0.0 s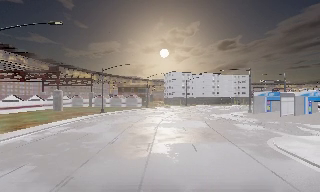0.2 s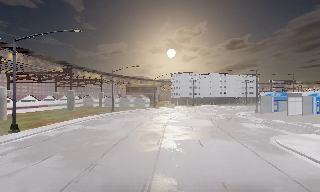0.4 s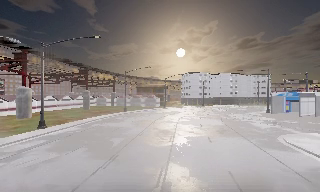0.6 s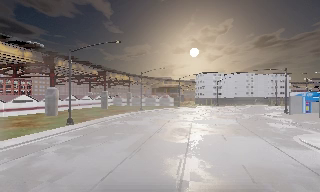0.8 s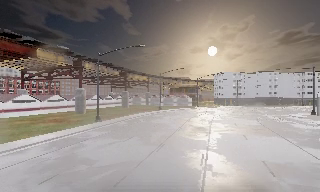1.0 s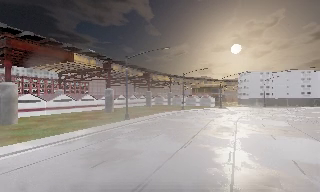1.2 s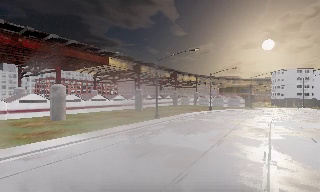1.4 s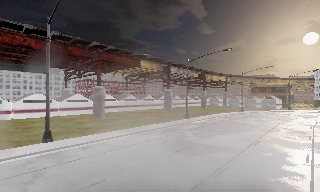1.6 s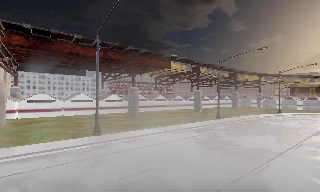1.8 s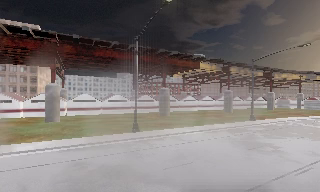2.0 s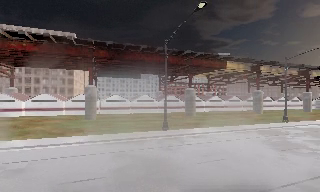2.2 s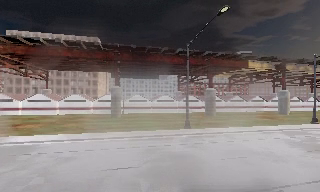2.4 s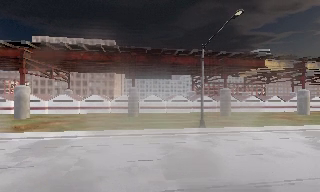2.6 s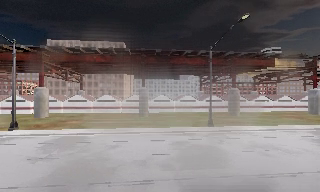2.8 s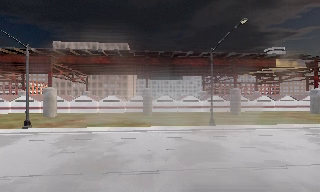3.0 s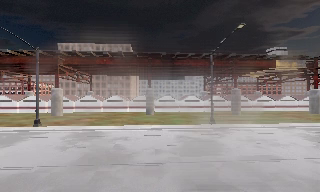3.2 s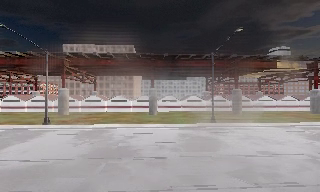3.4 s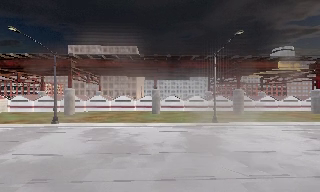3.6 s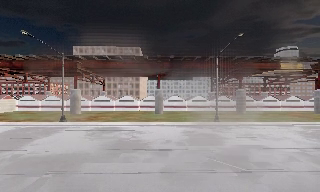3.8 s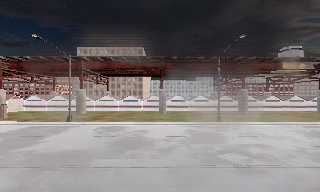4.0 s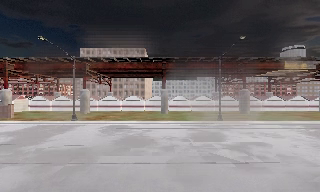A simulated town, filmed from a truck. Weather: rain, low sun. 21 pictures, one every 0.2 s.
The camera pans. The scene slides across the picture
to the right.
The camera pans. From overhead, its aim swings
counterclockwise.
0.0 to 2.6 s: The camera swings to its left by about 80 degrees, and the scene slides to the right. It travels backward and to its left, about 16 m.
2.6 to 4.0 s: The camera travels backward, about 6 m, so what stands in front gets smaller. It loses speed.
The film runs backward here.
